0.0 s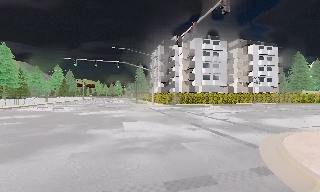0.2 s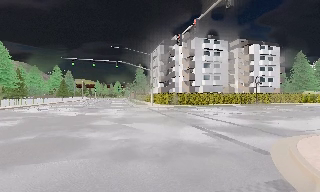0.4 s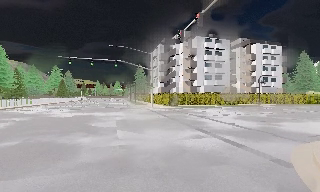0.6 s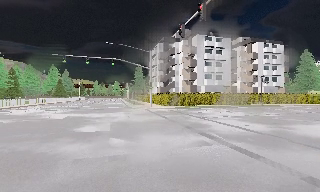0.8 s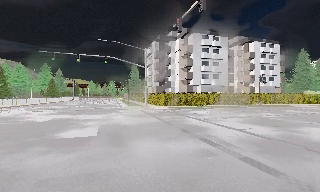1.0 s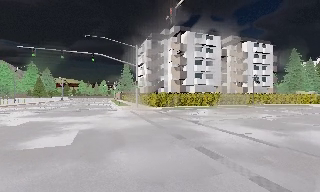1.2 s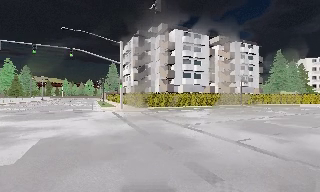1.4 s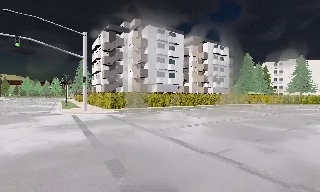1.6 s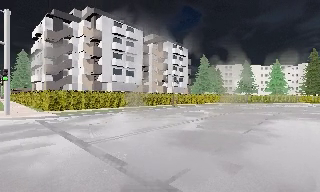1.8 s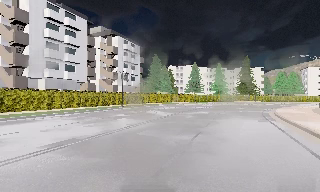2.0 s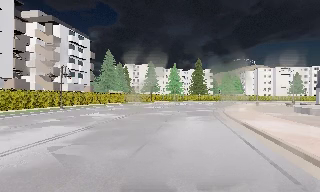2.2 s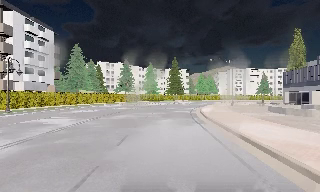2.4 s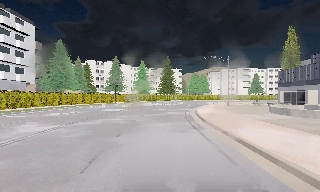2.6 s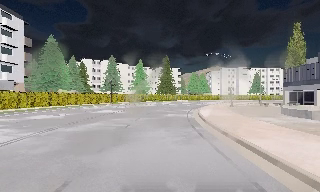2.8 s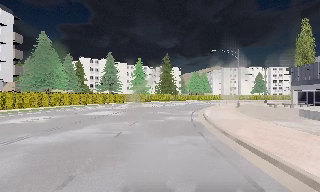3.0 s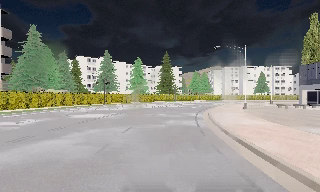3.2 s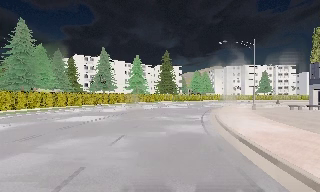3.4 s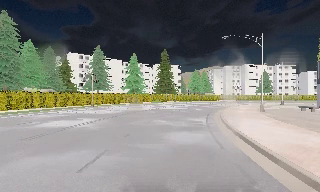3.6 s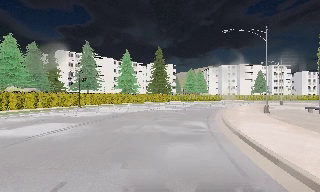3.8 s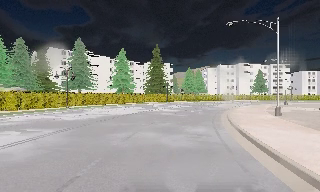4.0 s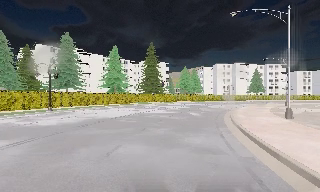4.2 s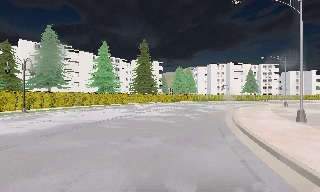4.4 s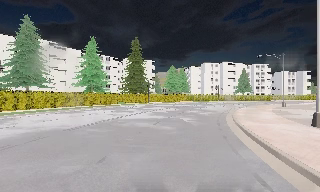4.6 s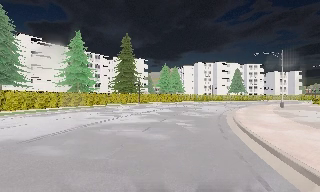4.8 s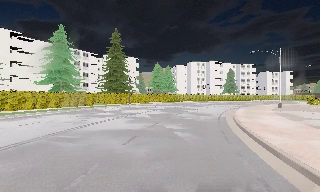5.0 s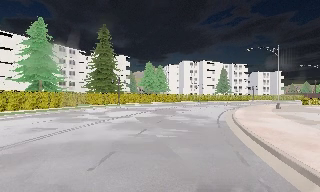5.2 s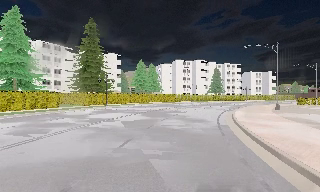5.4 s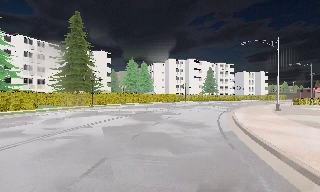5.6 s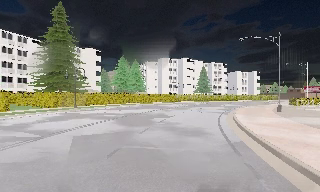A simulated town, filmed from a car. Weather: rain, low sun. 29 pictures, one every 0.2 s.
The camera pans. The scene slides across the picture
to the left.
The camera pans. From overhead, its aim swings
clockwise.
0.0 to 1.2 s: The camera travels forward, about 6 m, so what stands in front looms larger. It gains speed.
1.2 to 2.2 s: The scene slides to the left, as the camera pans about 60 degrees to its right. It travels forward, about 9 m.
2.2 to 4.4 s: The camera swings to its right by about 15 degrees, and the scene slides to the left. It travels forward, about 20 m, so what stands in front looms larger.
4.4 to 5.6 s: The scene slides to the left, as the camera pans about 15 degrees to its right. It travels forward, about 11 m, so what stands in front looms larger.
The film runs forward here.
